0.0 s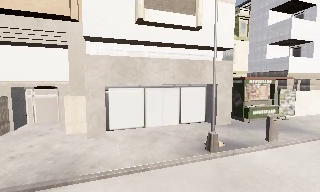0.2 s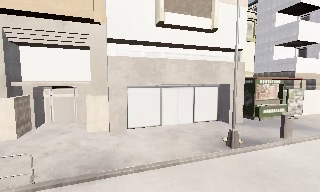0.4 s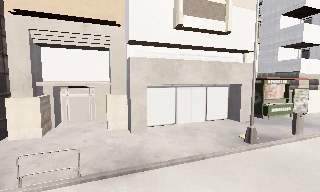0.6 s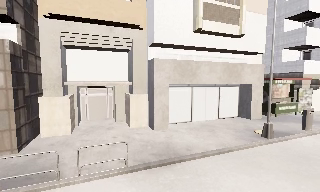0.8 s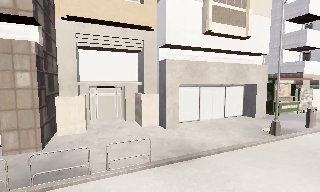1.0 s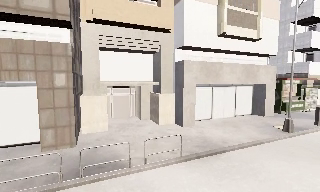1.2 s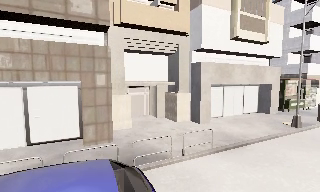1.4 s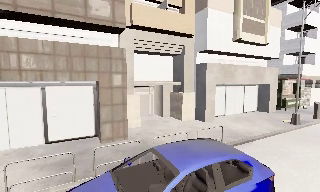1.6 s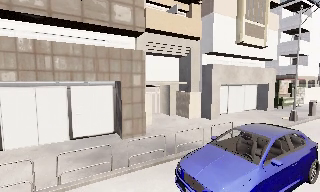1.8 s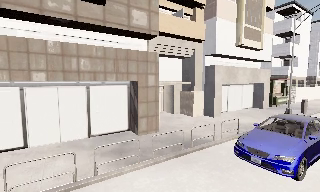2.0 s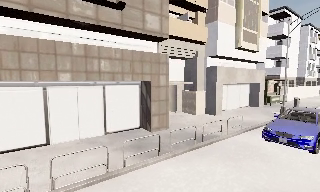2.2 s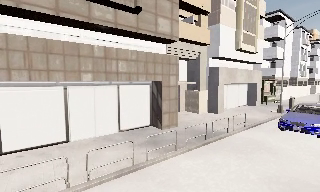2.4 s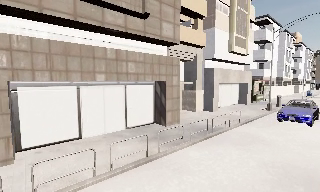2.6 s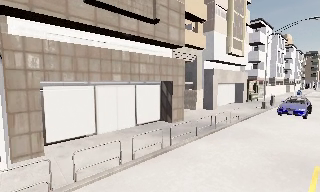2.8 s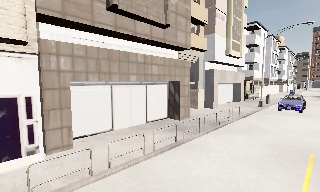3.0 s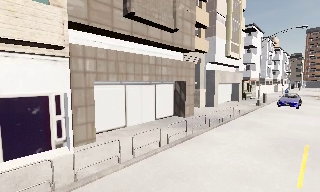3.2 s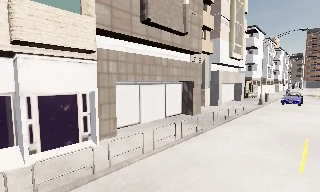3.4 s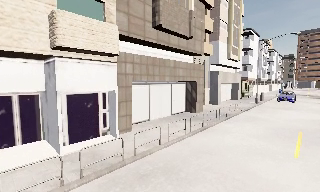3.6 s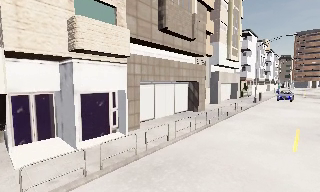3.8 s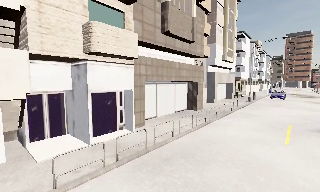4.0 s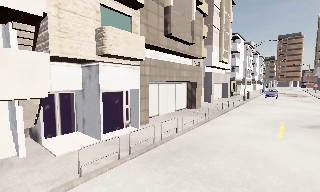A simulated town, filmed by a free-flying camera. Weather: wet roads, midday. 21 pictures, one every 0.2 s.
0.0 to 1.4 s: The camera travels to its left, about 8 m, so close, fixed things drift to the right.
1.4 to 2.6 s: The camera pans to its right, which is clockwise from overhead, by about 15 degrees. It travels to its left and backward, about 6 m.
2.6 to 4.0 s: The camera travels backward and to its left, about 6 m, so what stands in front gets smaller.
The film runs backward here.
